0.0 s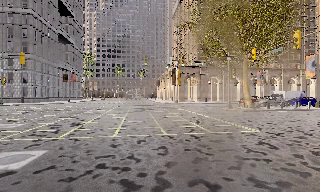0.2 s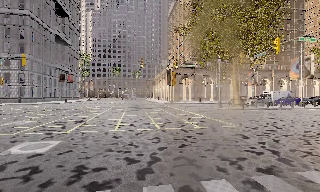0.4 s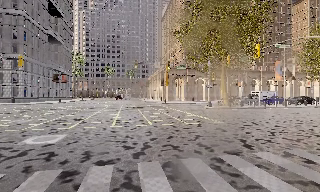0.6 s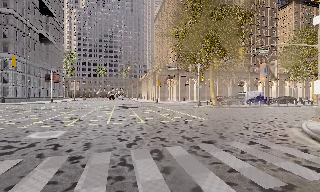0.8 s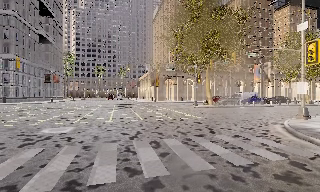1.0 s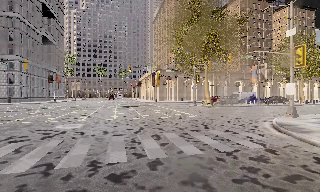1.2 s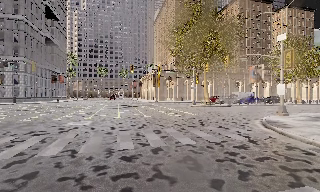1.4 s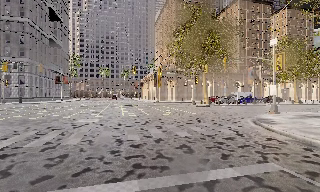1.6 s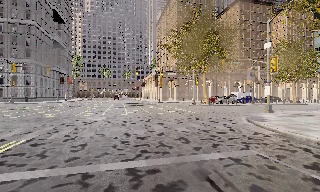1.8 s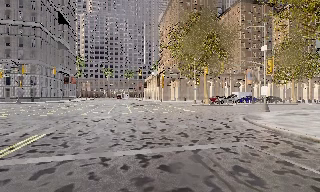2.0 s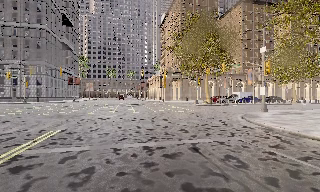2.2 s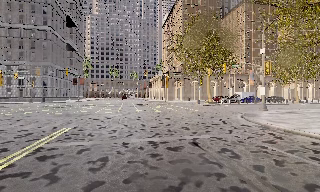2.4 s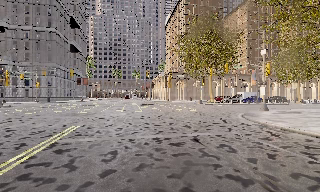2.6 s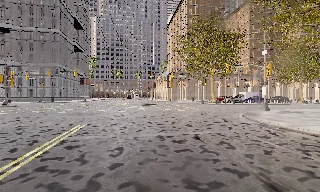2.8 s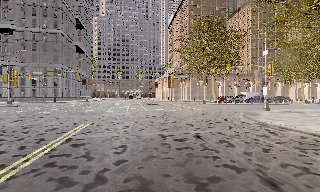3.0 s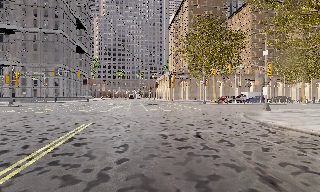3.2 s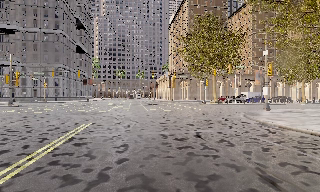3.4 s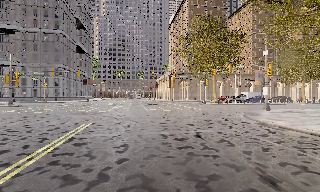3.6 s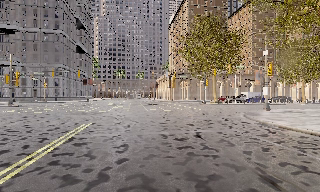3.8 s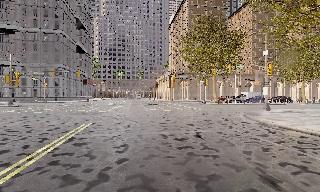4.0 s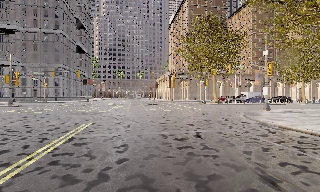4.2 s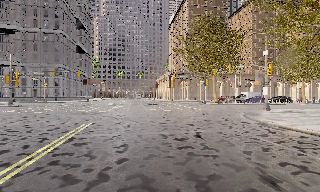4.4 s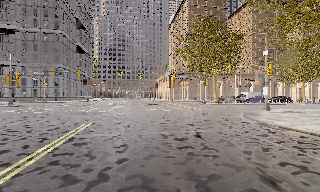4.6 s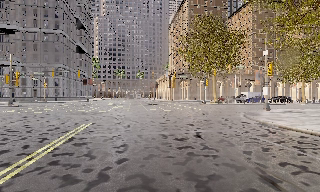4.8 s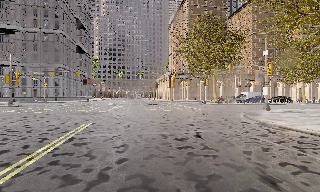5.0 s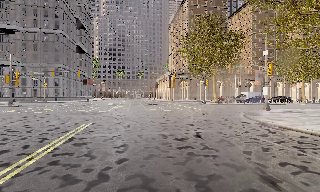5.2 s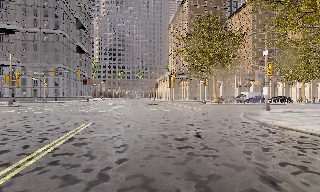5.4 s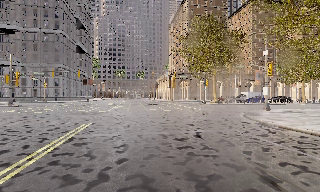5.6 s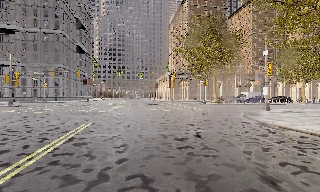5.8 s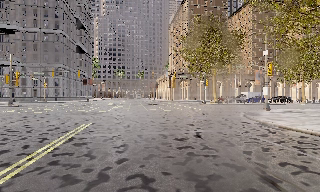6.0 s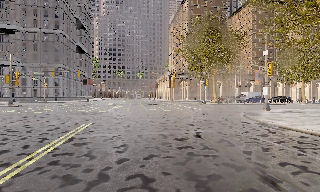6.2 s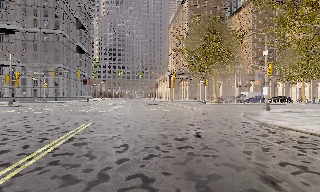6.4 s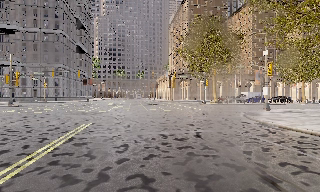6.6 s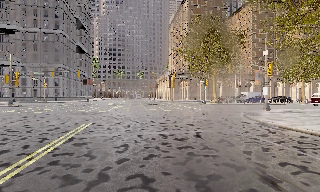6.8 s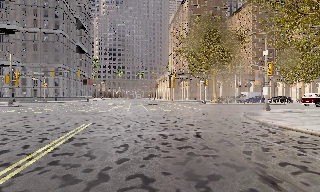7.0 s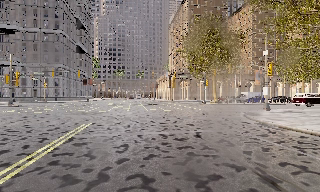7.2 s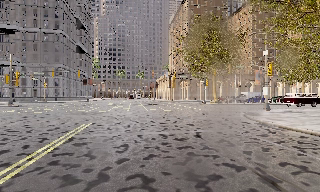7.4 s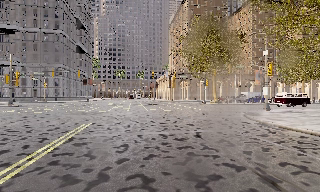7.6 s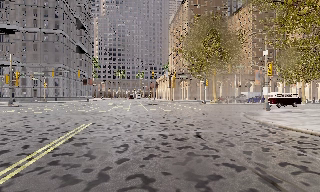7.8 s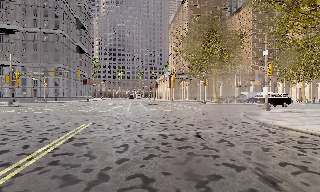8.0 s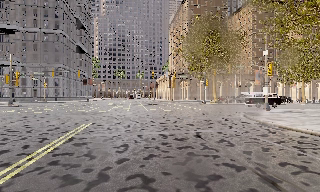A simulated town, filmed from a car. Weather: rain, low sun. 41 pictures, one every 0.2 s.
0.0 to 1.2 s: The camera travels backward, about 6 m, so what stands in front gets smaller.
1.2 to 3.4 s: The camera travels backward, about 5 m, so what stands in front gets smaller. It loses speed.
3.4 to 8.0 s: The camera keeps its place and its aim.
The film runs backward here.
